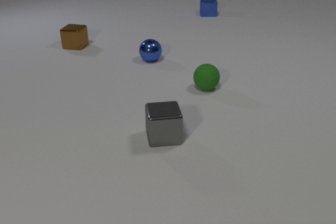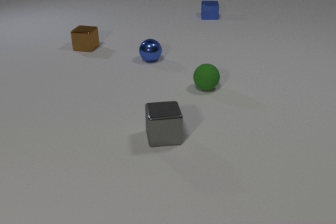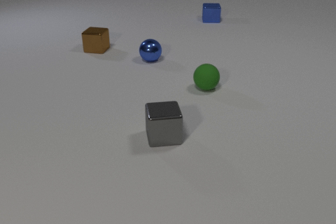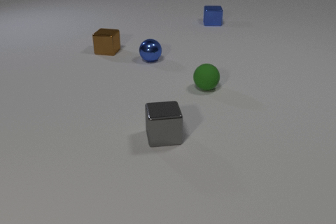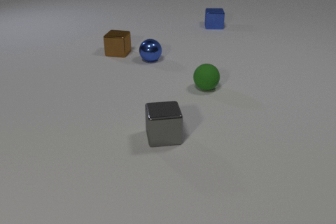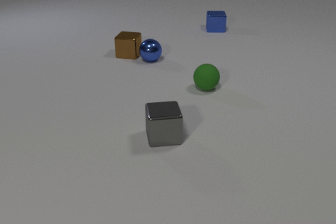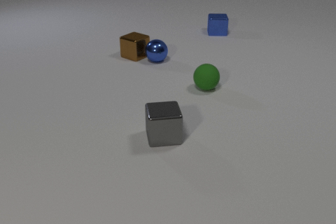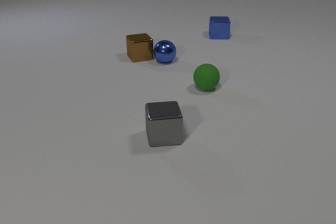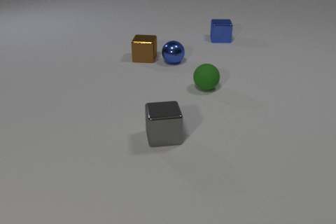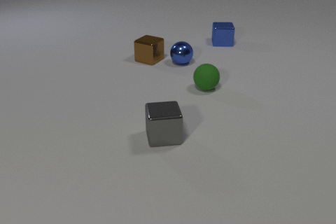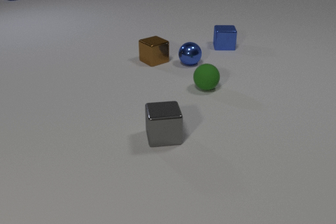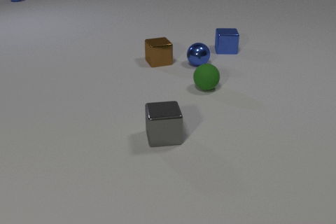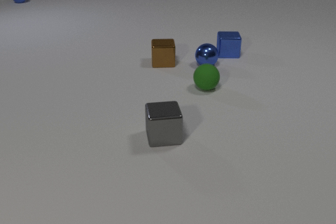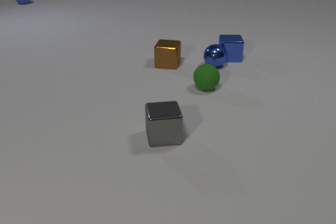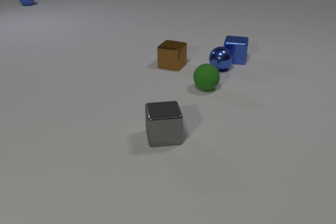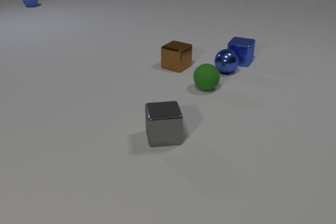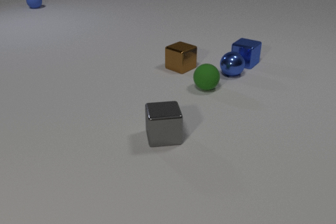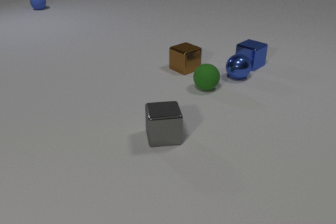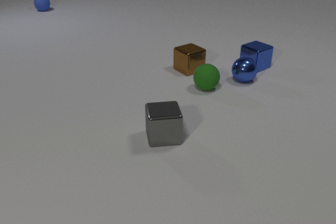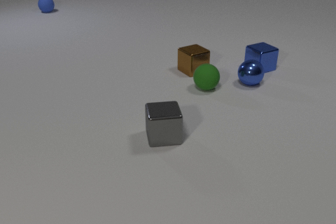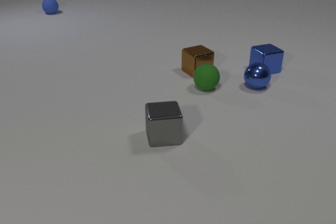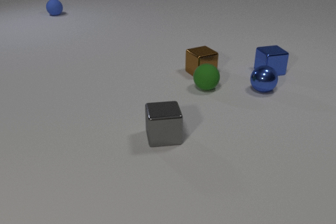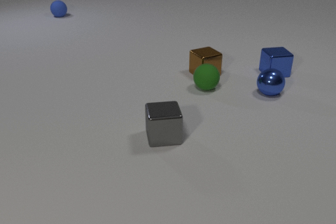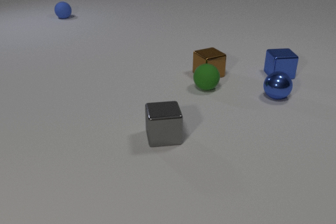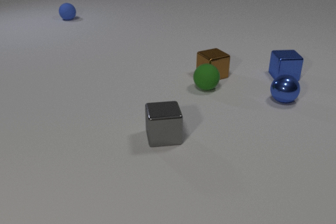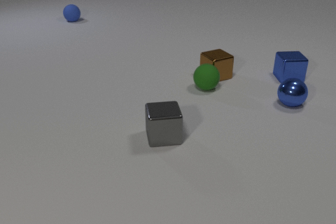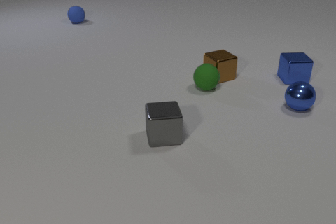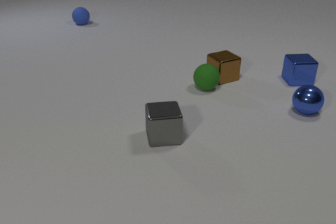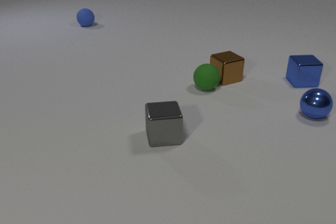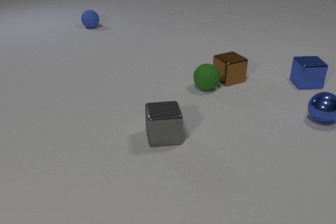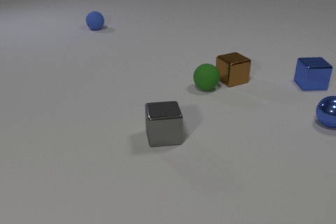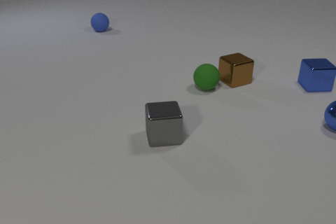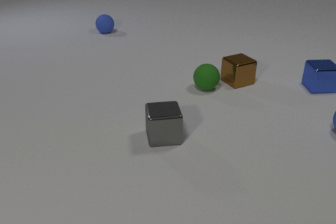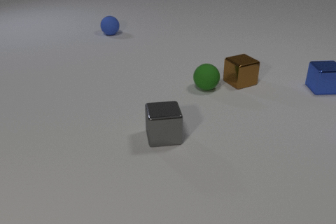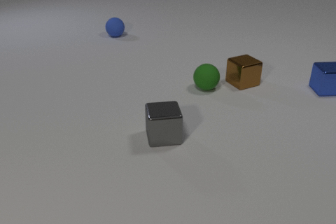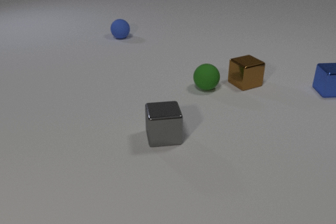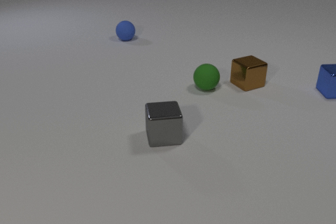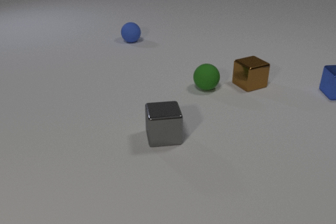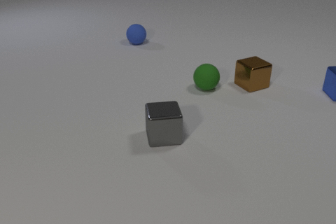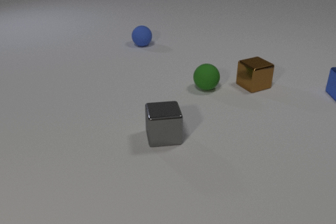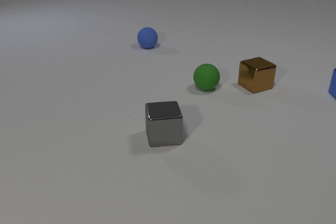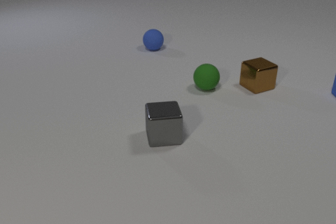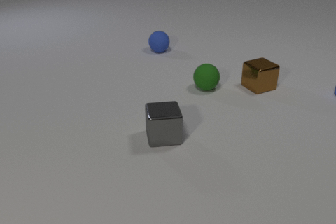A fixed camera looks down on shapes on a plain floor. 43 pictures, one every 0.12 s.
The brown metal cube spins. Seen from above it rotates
clockwise.
The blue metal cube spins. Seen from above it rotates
clockwise.
0.00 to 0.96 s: The brown metal cube slides to the right and toward the camera, spins clockwise seen from above by about 90 degrees, its near face sliding to the left. The blue metal sphere rolls to the right. The blue metal cube slides toward the camera. The brown metal cube and the blue metal sphere collide.
0.96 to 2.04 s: The brown metal cube slides to the right and toward the camera, spins so that its near face slides to the left, clockwise seen from above. The blue metal sphere rolls to the right and toward the camera. The blue rubber sphere comes in at the top edge, rolls toward the camera and to the right. The blue metal cube slides toward the camera and to the right, spins so that its near face slides to the left, clockwise seen from above. The blue metal sphere and the blue metal cube collide.
2.04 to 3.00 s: The brown metal cube slides to the right and toward the camera. The blue metal sphere rolls to the right and toward the camera. The blue rubber sphere rolls toward the camera and to the right. The blue metal cube slides to the right and toward the camera, spins clockwise seen from above by about 45 degrees, its near face sliding to the left.
3.00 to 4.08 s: The brown metal cube slides to the right and toward the camera. The blue metal sphere rolls to the right and toward the camera, leaves at the right edge. The blue rubber sphere rolls toward the camera and to the right. The blue metal cube slides to the right and toward the camera.
4.08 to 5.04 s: The brown metal cube slides to the right. The blue rubber sphere rolls toward the camera and to the right. The blue metal cube slides to the right.
What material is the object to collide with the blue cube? metal.
What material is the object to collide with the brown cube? metal.
What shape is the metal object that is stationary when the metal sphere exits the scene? cube.
